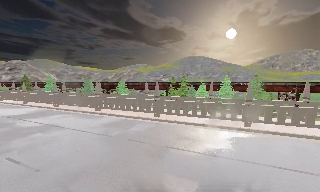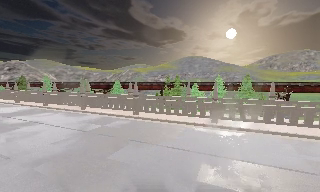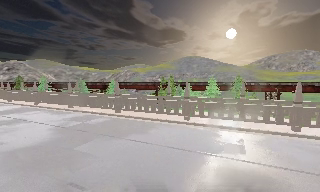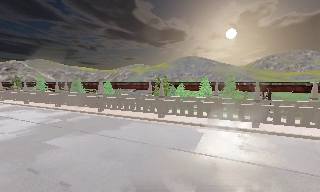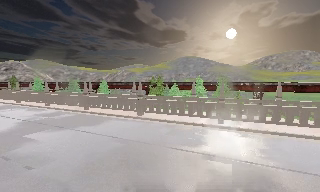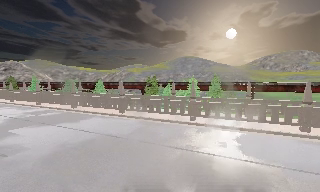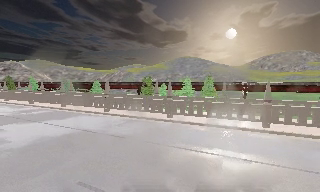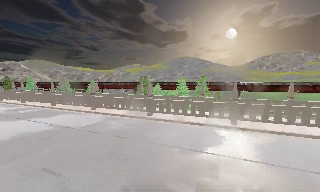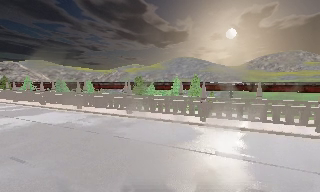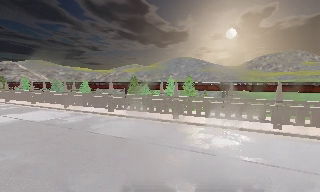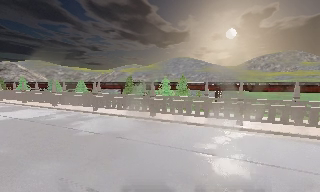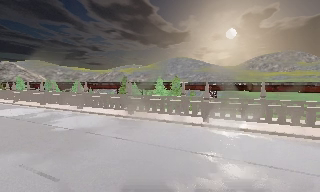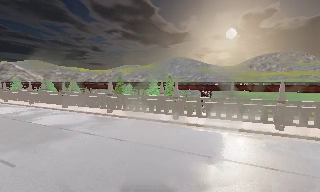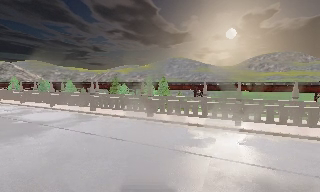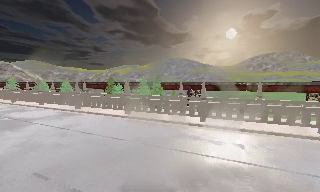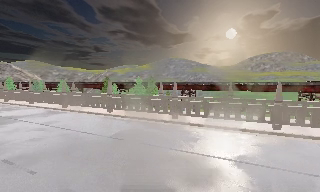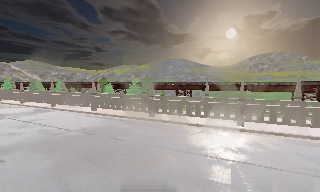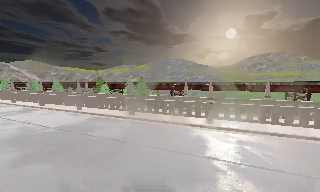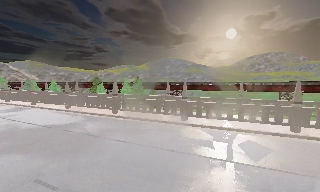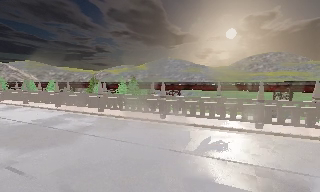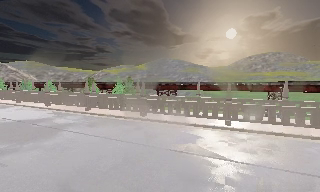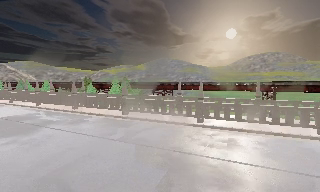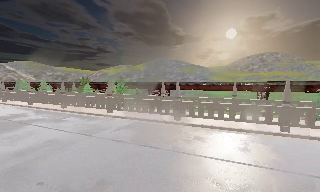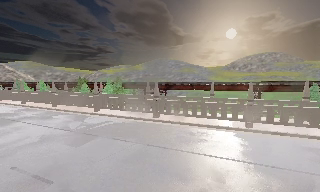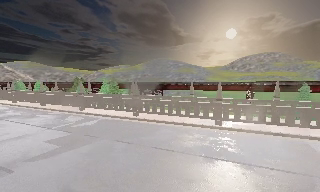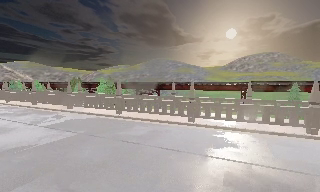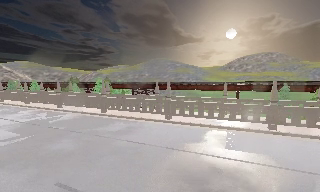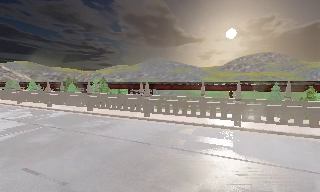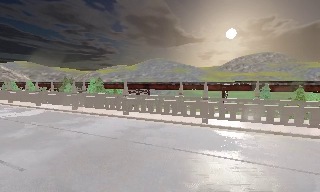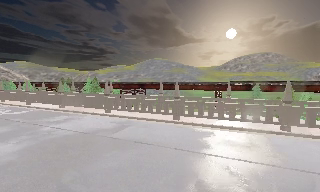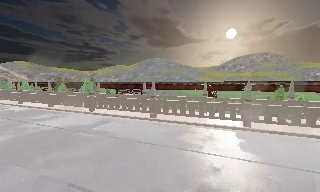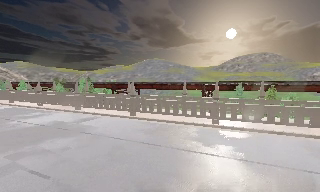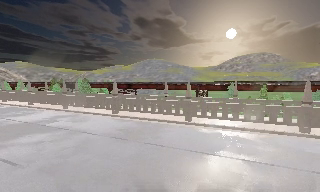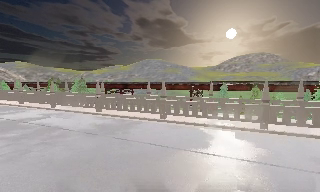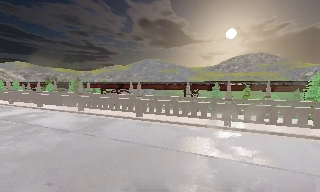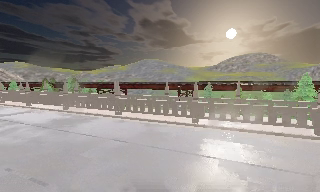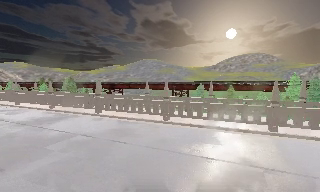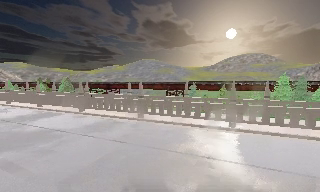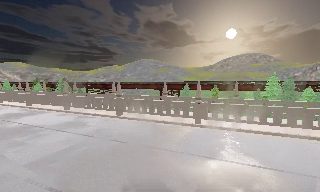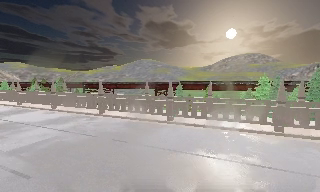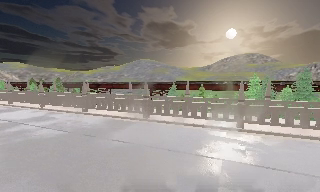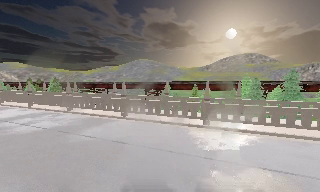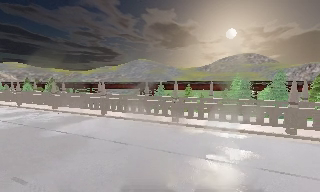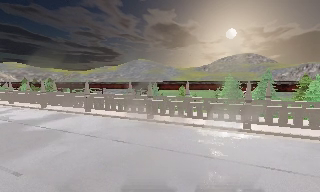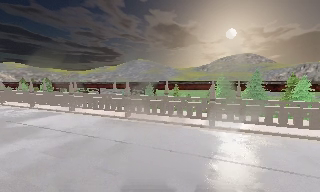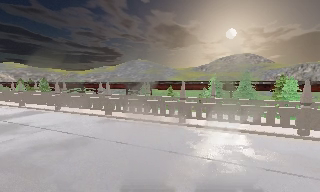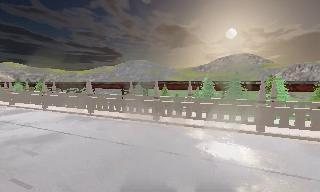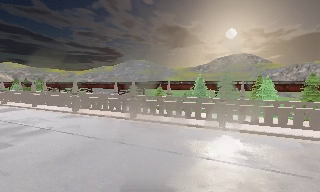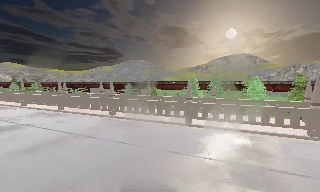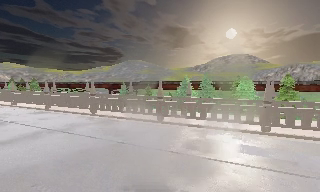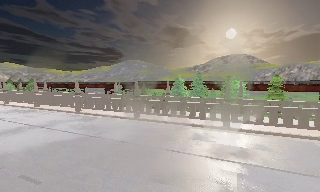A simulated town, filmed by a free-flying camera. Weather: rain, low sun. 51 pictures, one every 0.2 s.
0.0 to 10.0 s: The camera travels to its right and backward, about 95 m, so close, fixed things drift to the left.
The film runs backward here.
